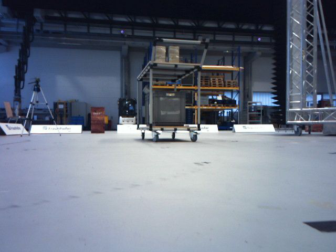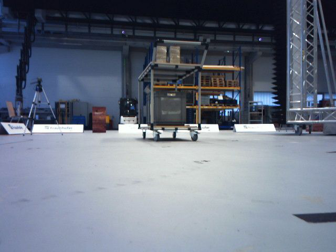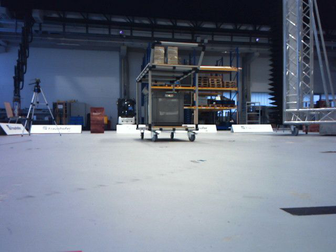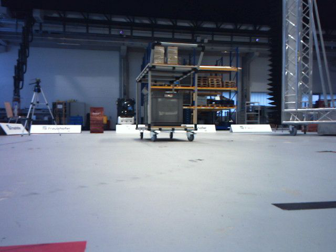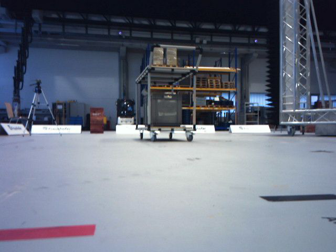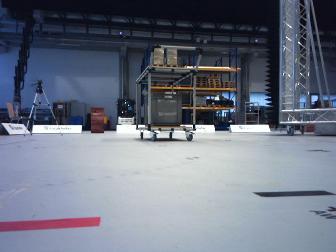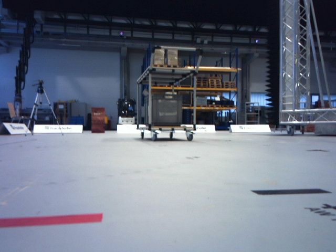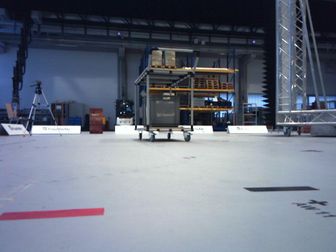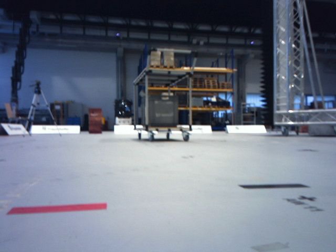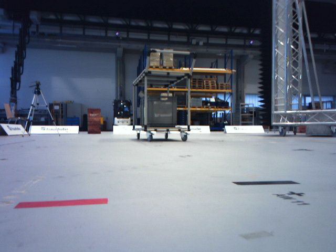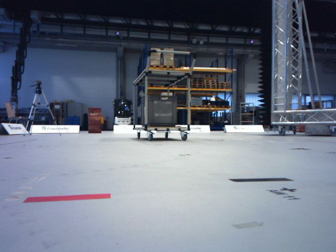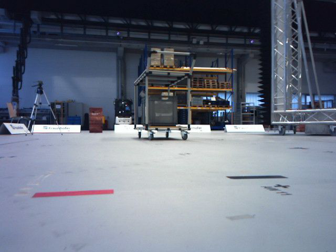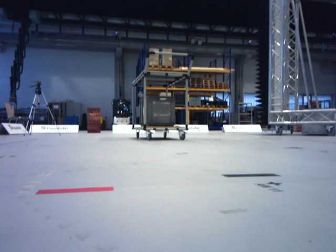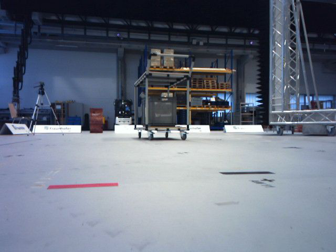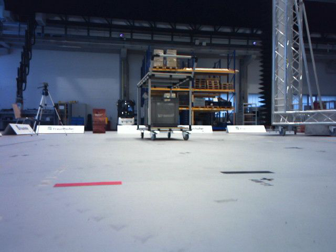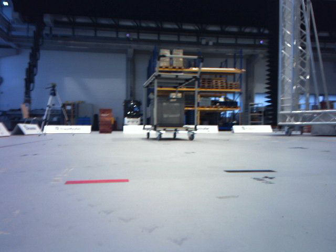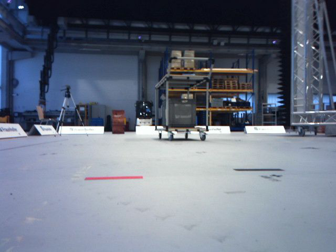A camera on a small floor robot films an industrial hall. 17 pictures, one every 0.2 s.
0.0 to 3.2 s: The camera travels backward, about 0.7 m, so what stands in front gets smaller.
The film runs backward here.
